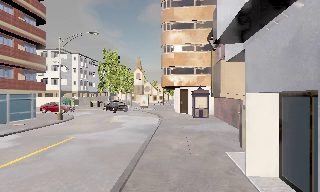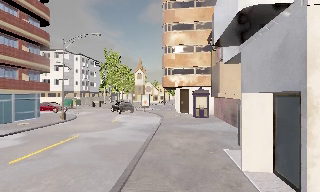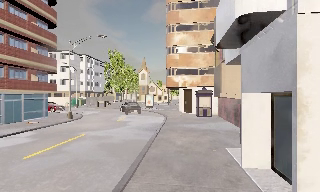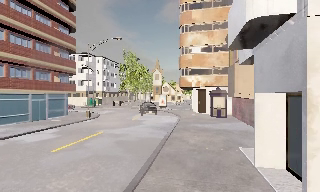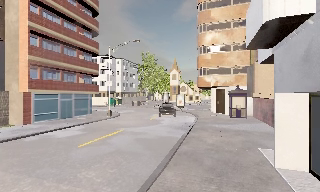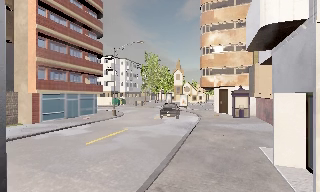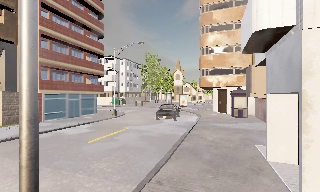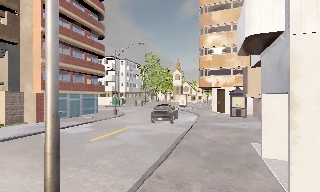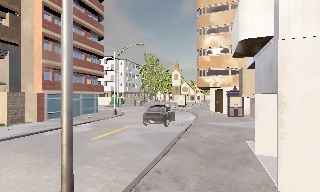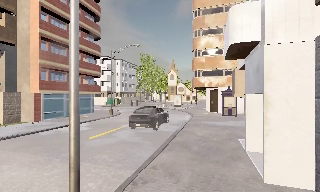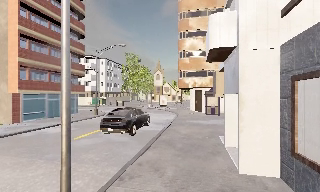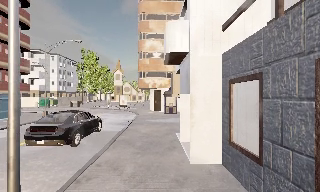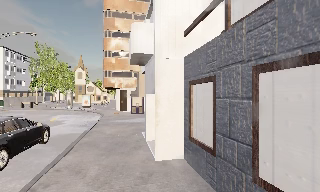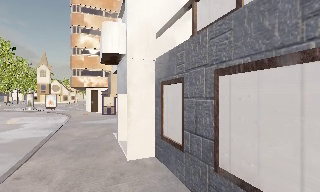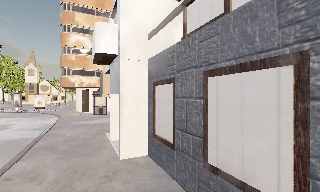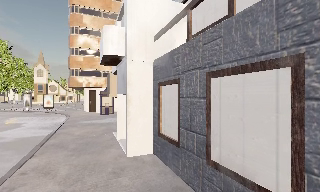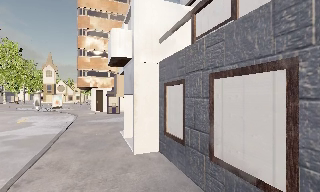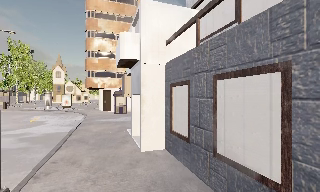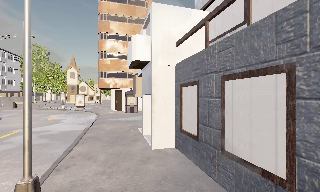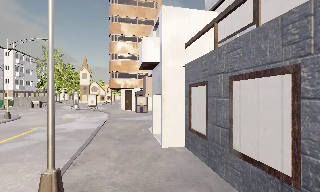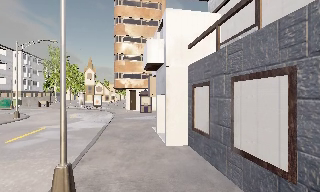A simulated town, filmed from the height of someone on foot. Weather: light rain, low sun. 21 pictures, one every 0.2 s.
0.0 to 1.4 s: The scene slides to the right, as the camera pans about 15 degrees to its left. It travels backward, about 2 m, so what stands in front gets smaller.
1.4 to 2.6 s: The scene slides to the left, as the camera pans about 40 degrees to its right. It travels backward, about 1.5 m.
2.6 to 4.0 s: The scene slides to the right, as the camera pans about 10 degrees to its left. It travels backward, about 1.5 m, so what stands in front gets smaller.
The film runs backward here.
